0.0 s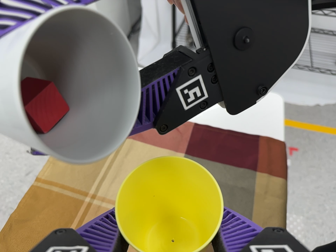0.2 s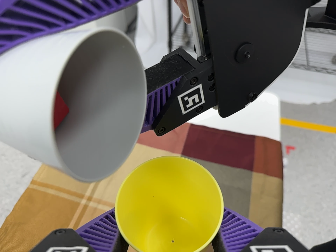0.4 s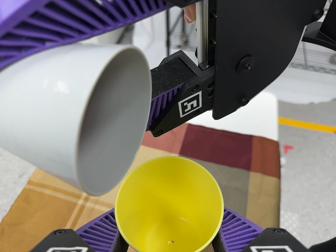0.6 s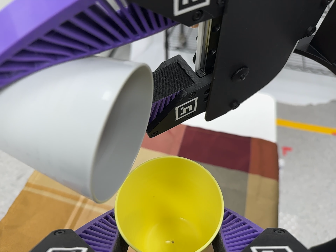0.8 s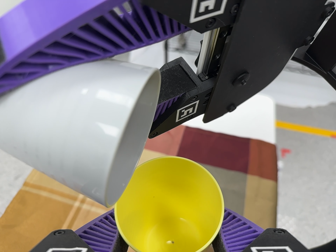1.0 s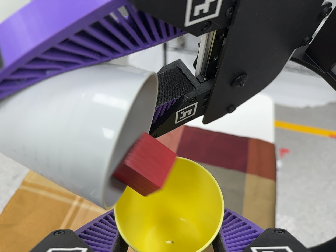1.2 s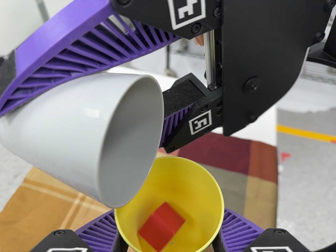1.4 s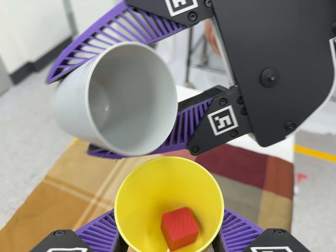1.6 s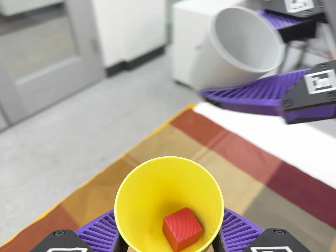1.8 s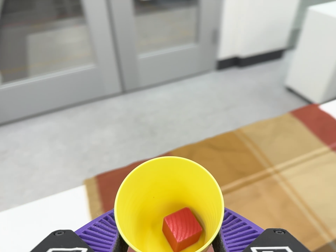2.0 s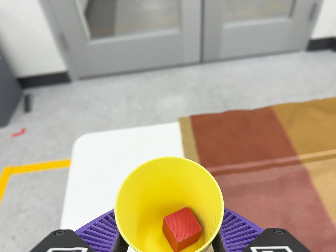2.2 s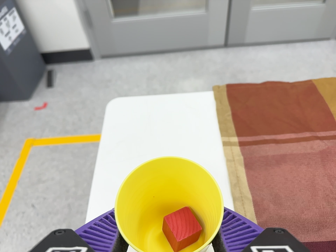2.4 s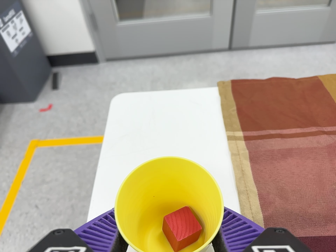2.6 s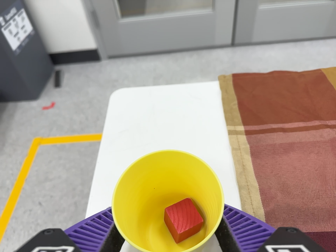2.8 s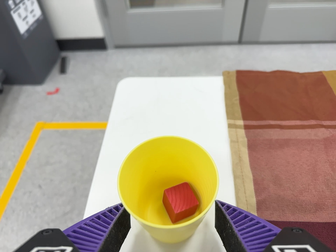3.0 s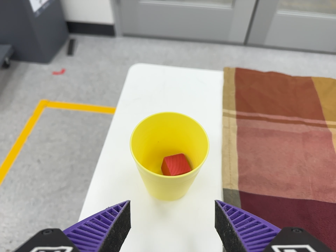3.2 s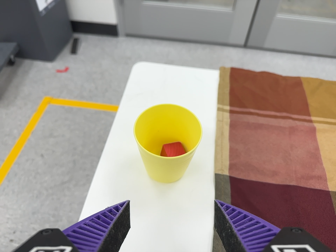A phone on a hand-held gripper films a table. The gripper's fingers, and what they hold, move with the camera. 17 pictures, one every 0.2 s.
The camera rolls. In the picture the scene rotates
clockwise.
The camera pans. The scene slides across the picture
to the right.
0.0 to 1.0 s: The camera keeps its place and its aim.
1.0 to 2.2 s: The camera swings to its left by about 55 degrees, and the scene slides to the right. It travels toward the bottom of its view and to its left, about 24 cm, so close, fixed things drift upward. It rolls about its line of sight by about 50 degrees, and the scene rotates clockwise.
2.2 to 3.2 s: The camera travels backward and toward the bottom of its view, about 10 cm, so what stands in front gets smaller. It rolls about its line of sight by about 10 degrees, and the scene rotates clockwise.
The film runs forward here.
